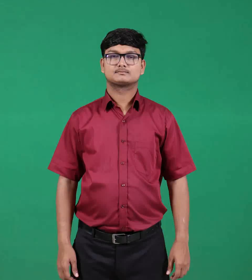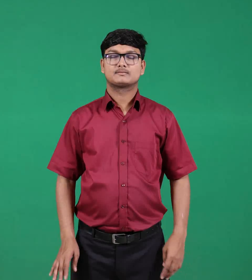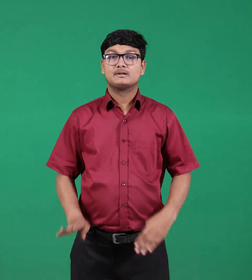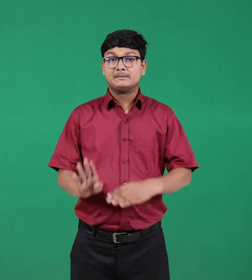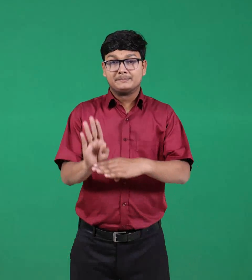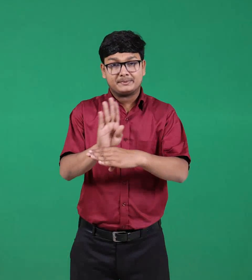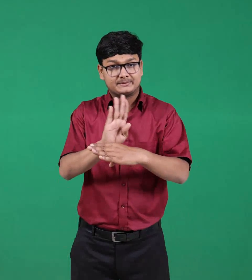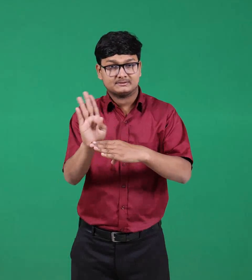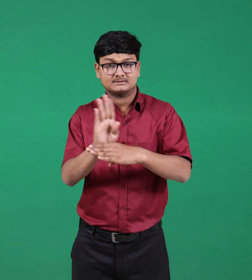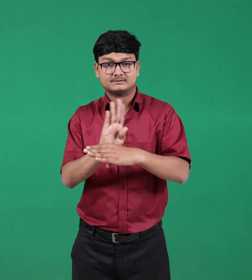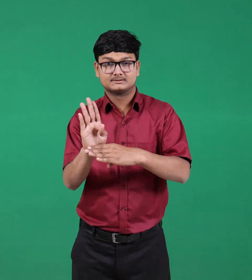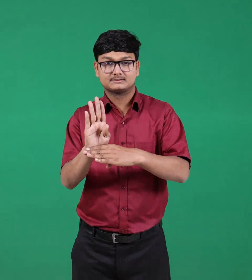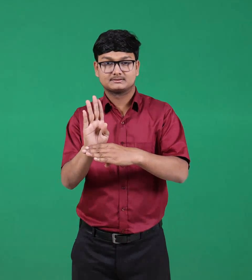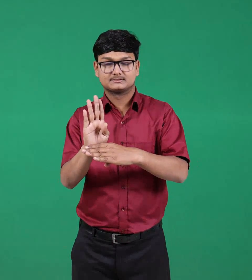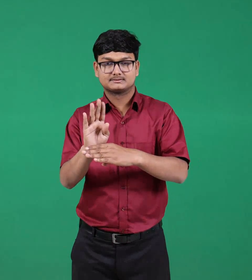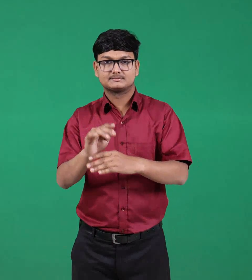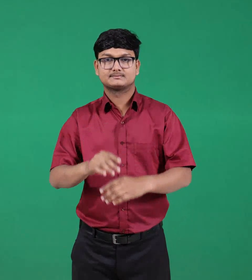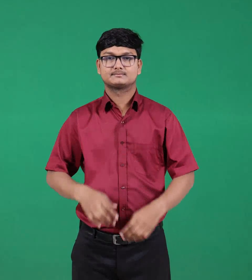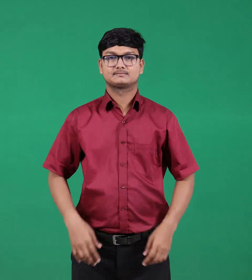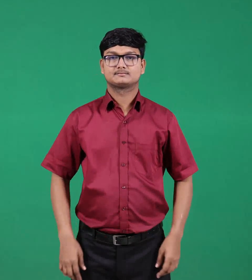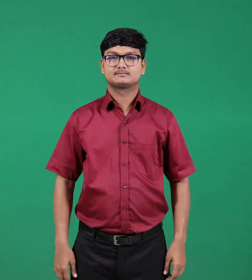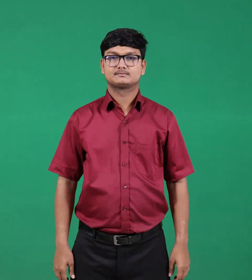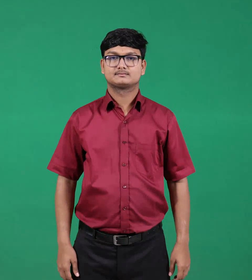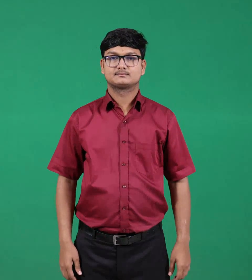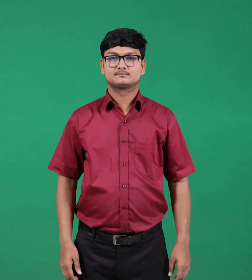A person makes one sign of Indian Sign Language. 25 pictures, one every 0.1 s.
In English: busy
